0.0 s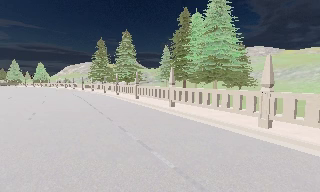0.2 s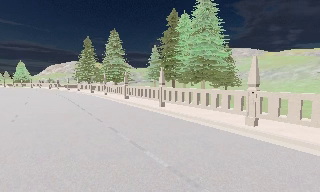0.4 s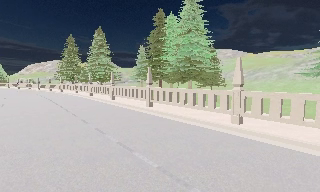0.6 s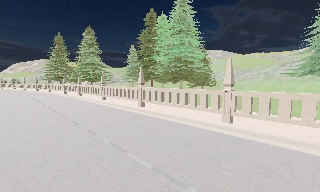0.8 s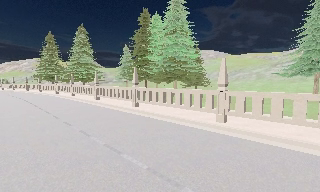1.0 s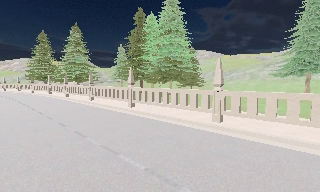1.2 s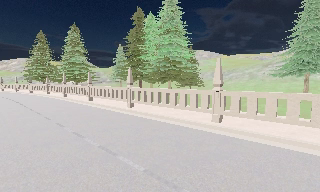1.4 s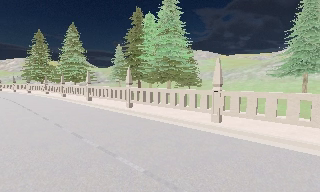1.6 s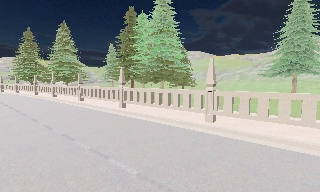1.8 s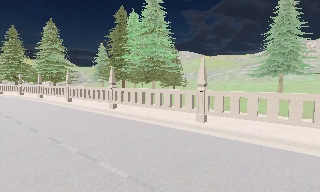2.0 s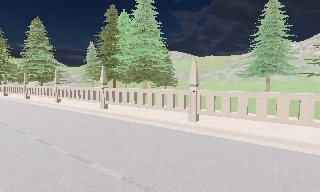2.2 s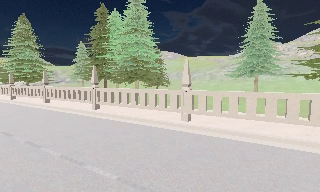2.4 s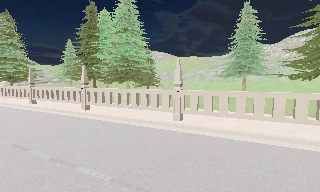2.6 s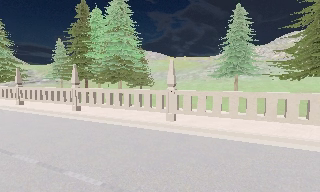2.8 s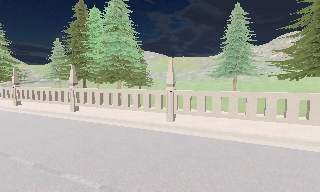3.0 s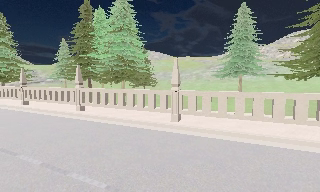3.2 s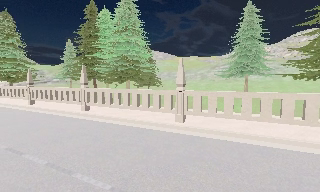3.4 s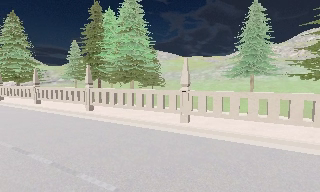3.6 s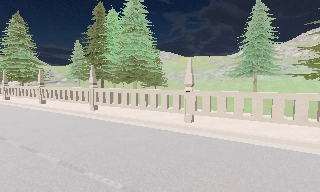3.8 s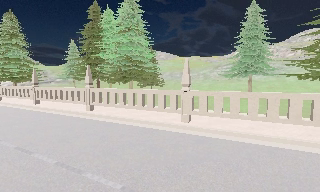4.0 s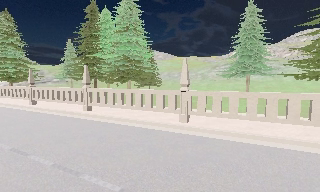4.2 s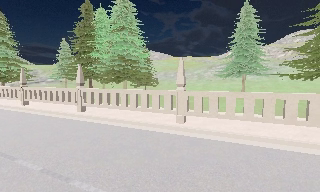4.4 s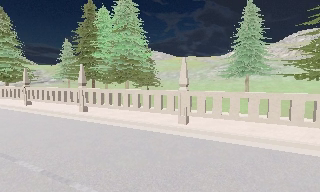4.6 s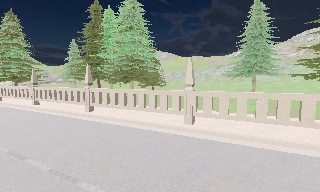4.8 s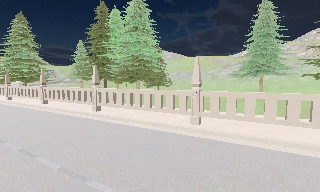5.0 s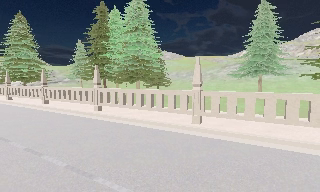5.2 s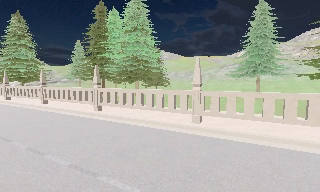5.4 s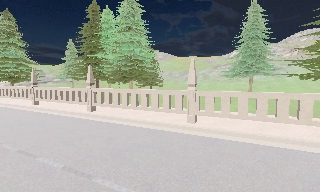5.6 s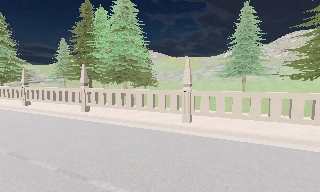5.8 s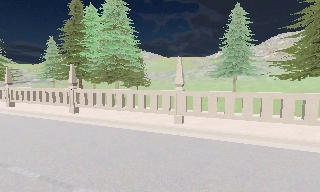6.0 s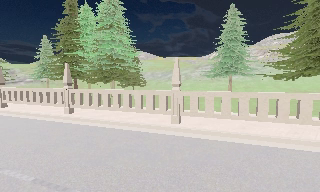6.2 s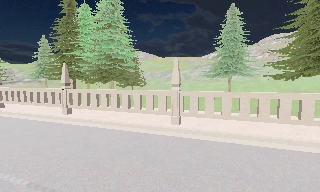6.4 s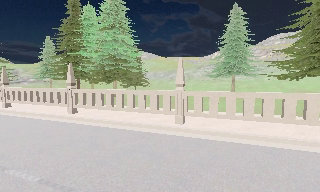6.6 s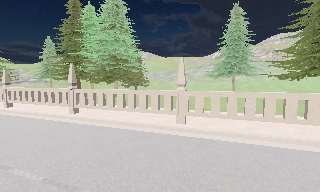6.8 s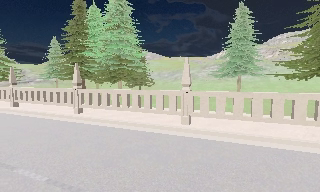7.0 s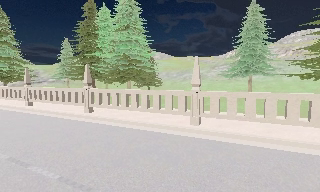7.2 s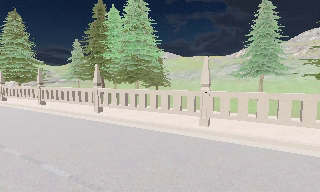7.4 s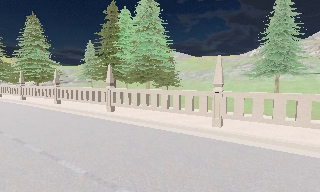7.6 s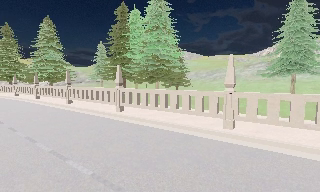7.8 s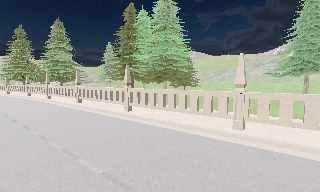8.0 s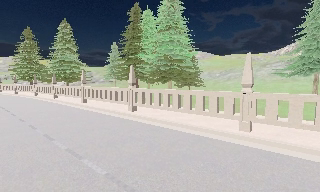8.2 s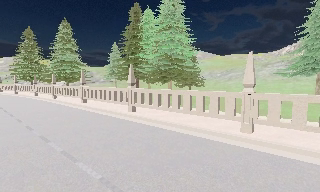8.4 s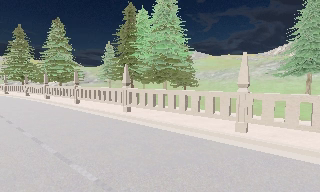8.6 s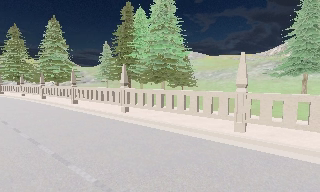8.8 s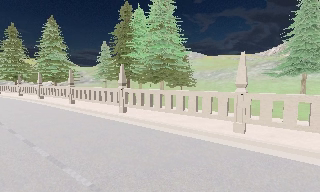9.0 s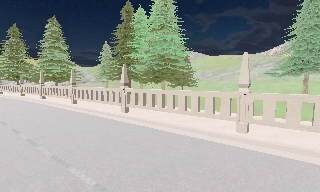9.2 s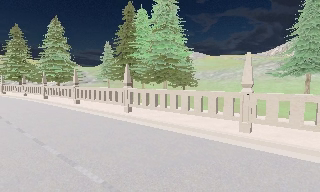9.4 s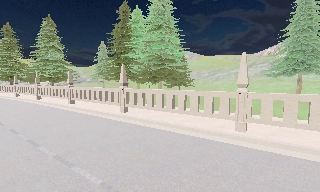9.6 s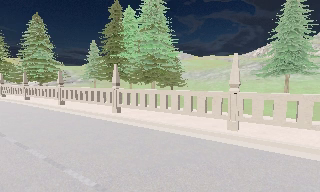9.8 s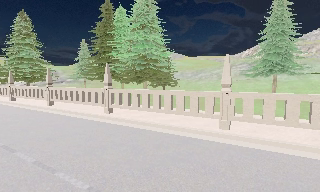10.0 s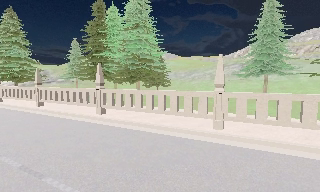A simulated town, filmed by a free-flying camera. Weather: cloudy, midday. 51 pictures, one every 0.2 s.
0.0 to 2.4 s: The camera pans to its right, which is clockwise from overhead, by about 30 degrees. It travels to its left, about 0.5 m.
2.4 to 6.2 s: The camera travels forward and to its left, about 1 m, so what stands in front looms larger.
6.2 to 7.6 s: The scene slides to the right, as the camera pans about 15 degrees to its left.
7.6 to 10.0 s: The camera shifts only a little, or ends up much as it began.
The film runs forward here.
